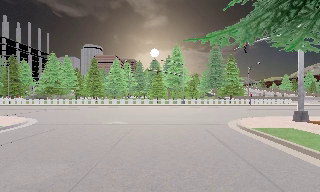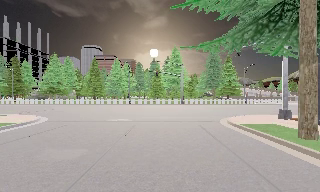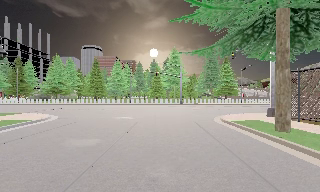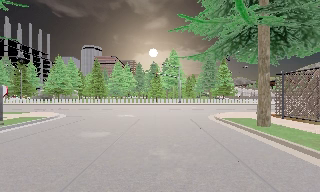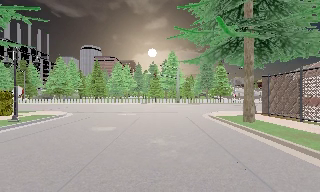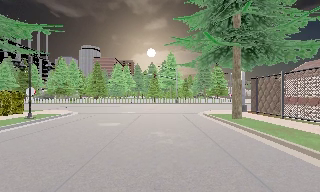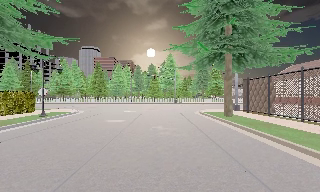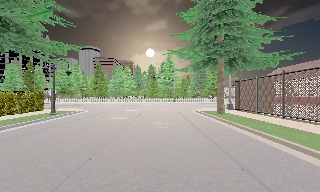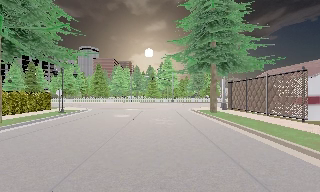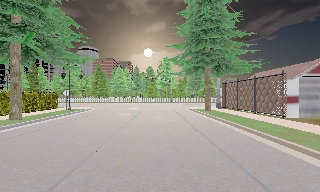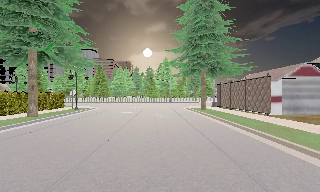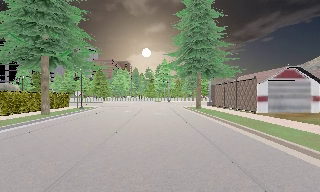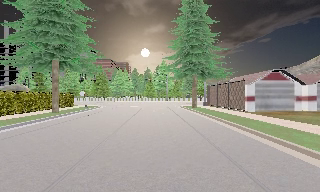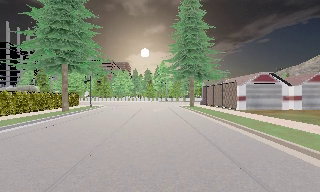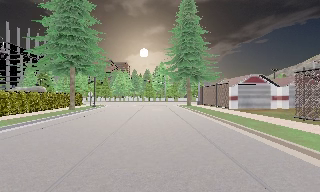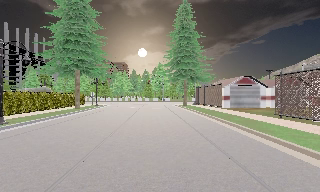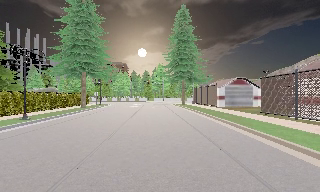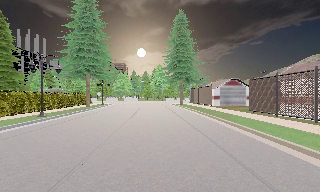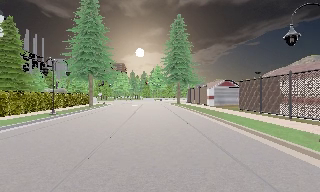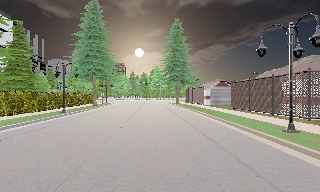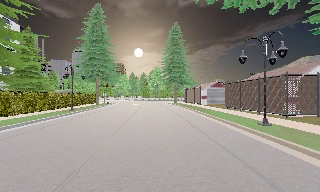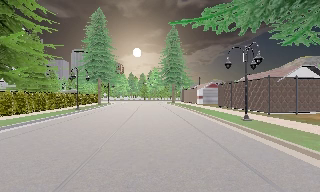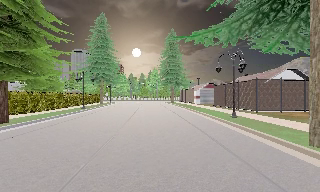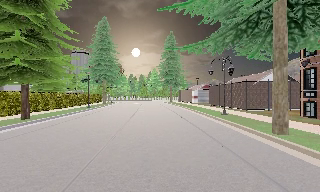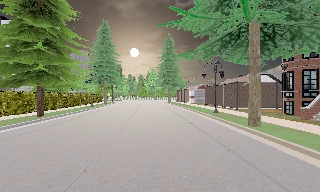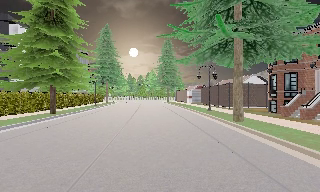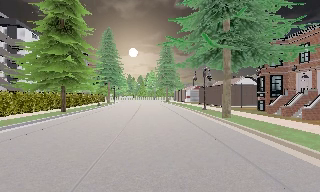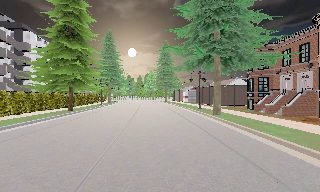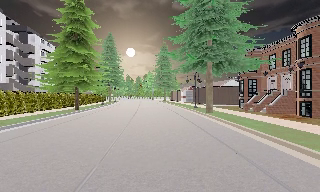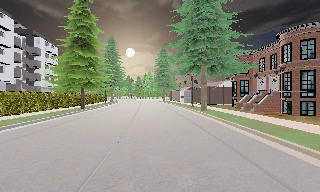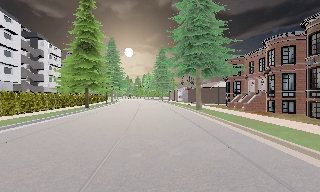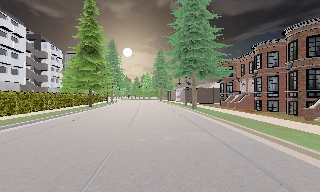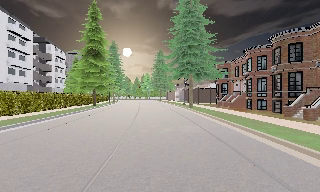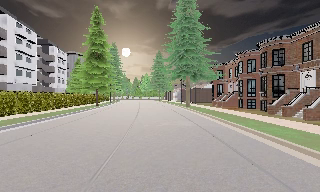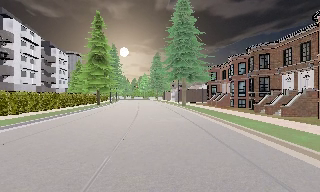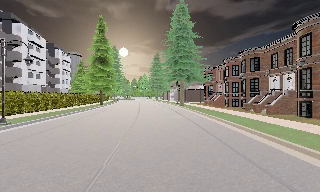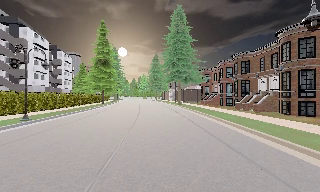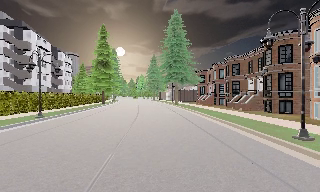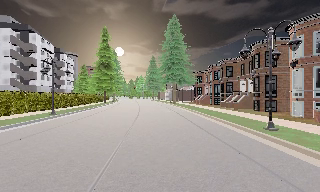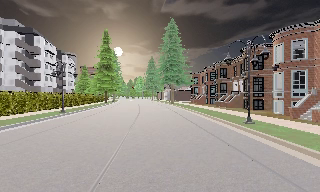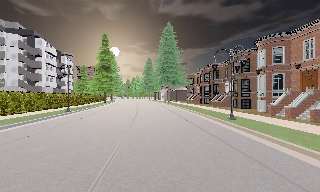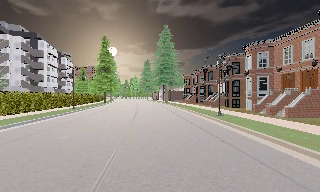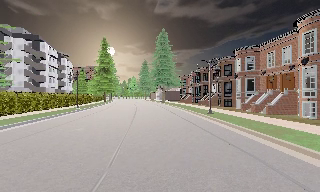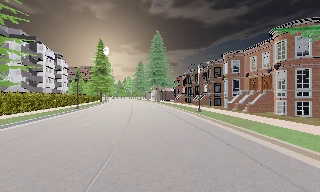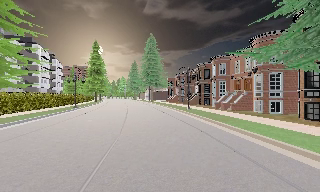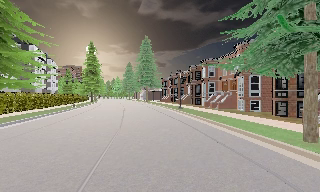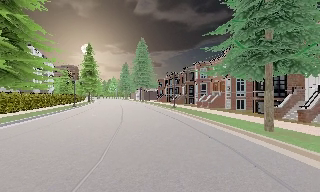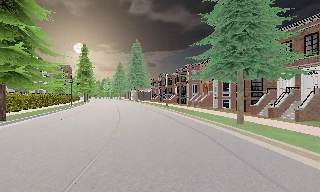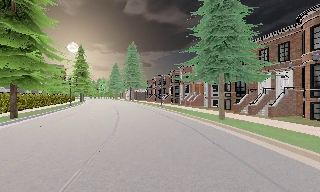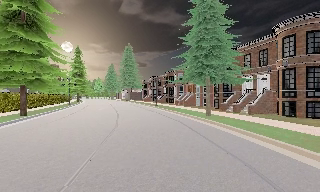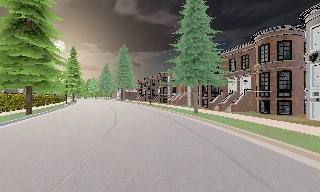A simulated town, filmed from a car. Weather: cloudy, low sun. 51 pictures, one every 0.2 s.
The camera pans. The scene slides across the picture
to the left.
The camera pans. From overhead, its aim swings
clockwise.
0.0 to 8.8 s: The camera swings to its right by about 20 degrees, and the scene slides to the left. It travels backward, about 65 m, so what stands in front gets smaller.
8.8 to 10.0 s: The camera pans to its right, which is clockwise from overhead, by about 10 degrees. It travels backward, about 10 m, so what stands in front gets smaller.
The film runs backward here.
